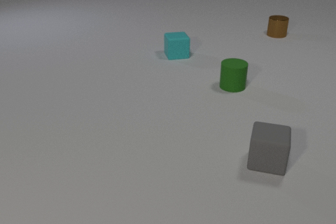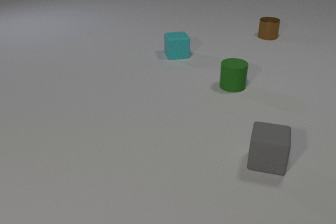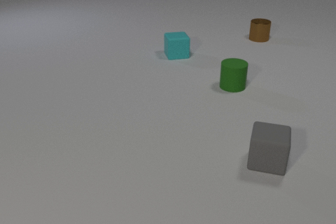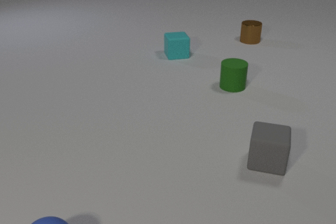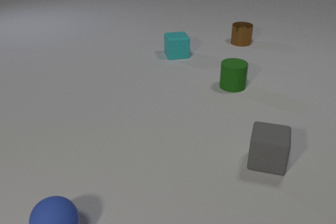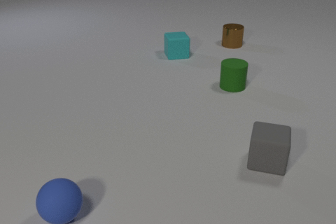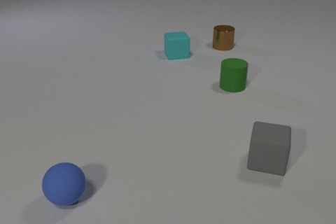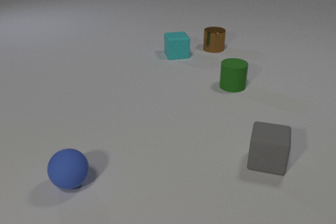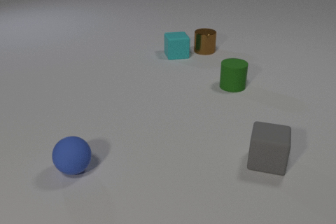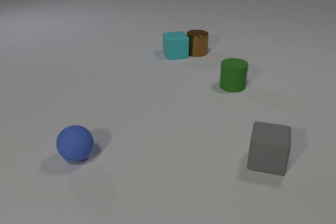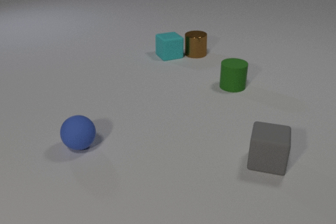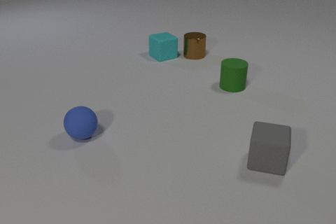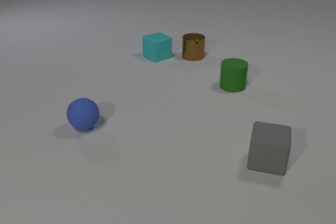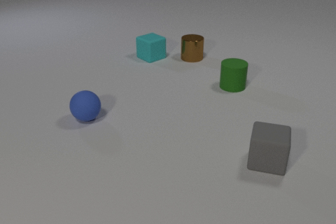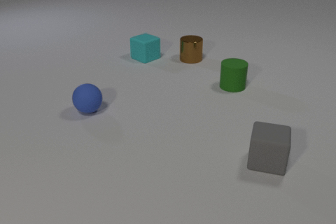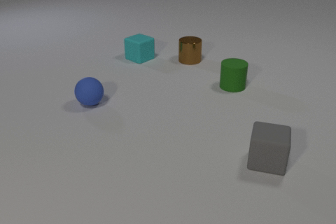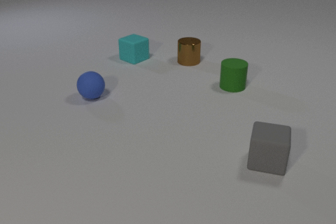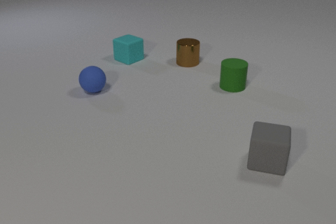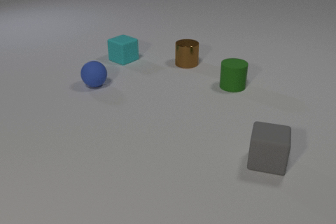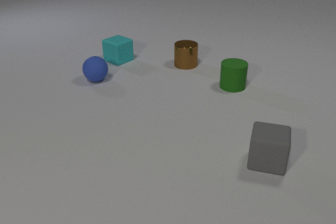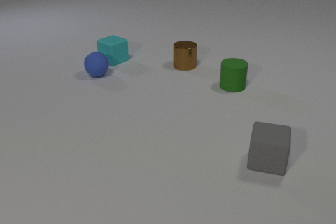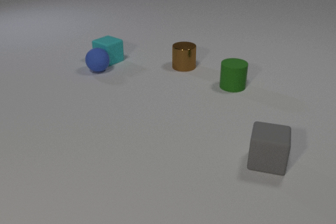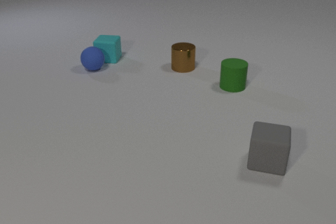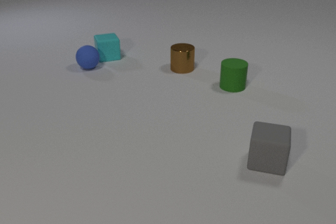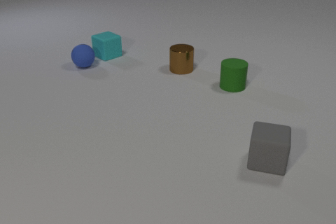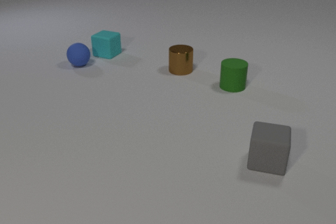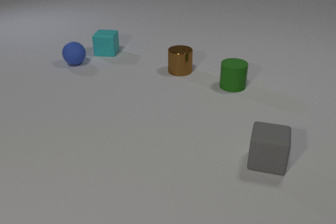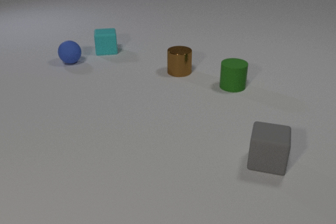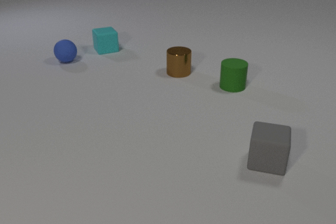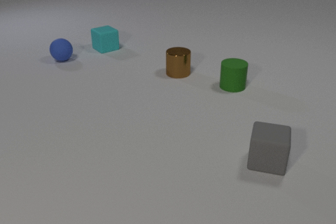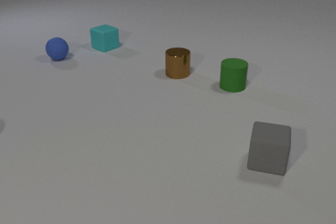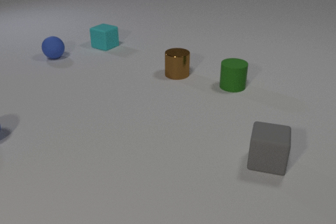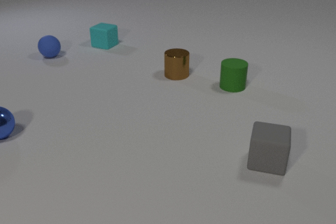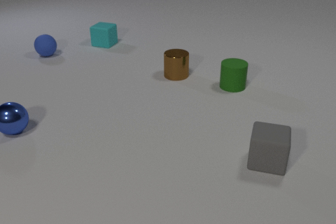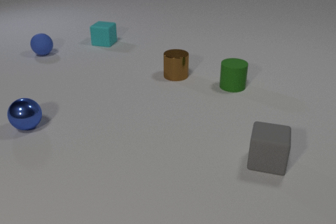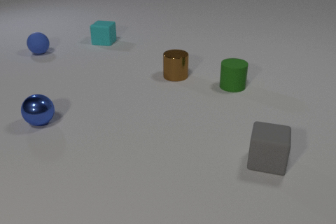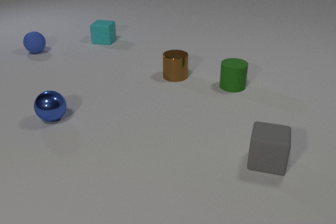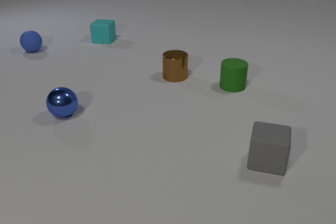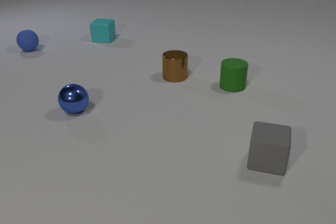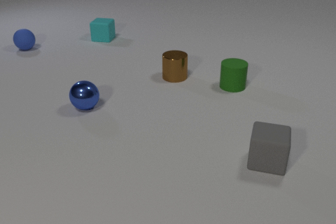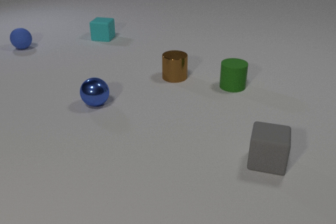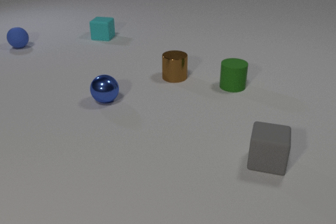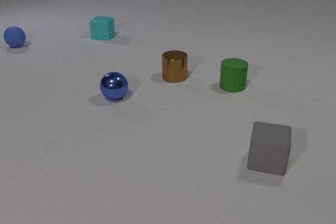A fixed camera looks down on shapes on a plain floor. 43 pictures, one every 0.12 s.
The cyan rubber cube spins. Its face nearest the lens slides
to the right.
The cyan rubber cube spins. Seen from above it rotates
counterclockwise.
0.00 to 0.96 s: The brown metal cylinder slides to the left and toward the camera. The blue rubber sphere comes in at the bottom edge, rolls away from the camera.
0.96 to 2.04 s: The brown metal cylinder slides toward the camera and to the left. The cyan rubber cube slides to the left, spins counterclockwise seen from above by about 30 degrees, its near face sliding to the right. The blue rubber sphere rolls away from the camera. The brown metal cylinder and the cyan rubber cube collide.
2.04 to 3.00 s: The brown metal cylinder slides toward the camera. The cyan rubber cube slides to the left and away from the camera, spins so that its near face slides to the right, counterclockwise seen from above. The blue rubber sphere rolls away from the camera. The cyan rubber cube and the blue rubber sphere collide.
3.00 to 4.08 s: The brown metal cylinder slides toward the camera. The cyan rubber cube slides away from the camera, spins counterclockwise seen from above by about 105 degrees, its near face sliding to the right. The blue metal sphere comes in at the left edge, rolls to the right. The blue rubber sphere rolls away from the camera and to the left.
4.08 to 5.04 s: The cyan rubber cube slides away from the camera. The blue metal sphere rolls to the right and away from the camera. The blue rubber sphere rolls away from the camera and to the left.
What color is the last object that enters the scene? blue.
What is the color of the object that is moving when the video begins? brown.
What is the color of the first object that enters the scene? blue.
